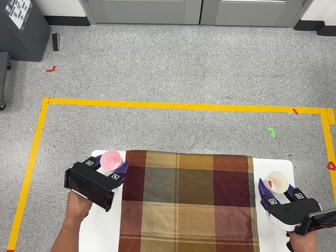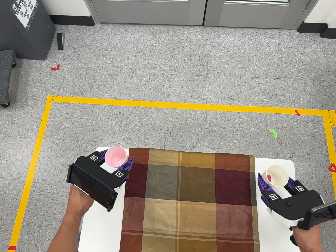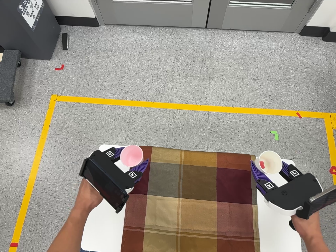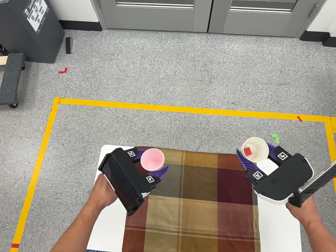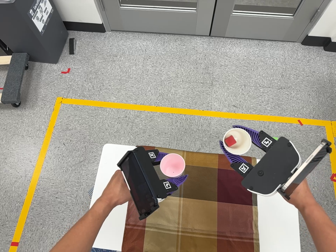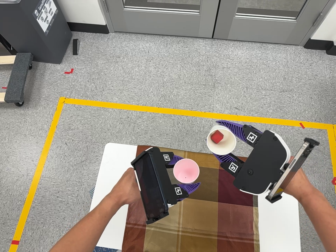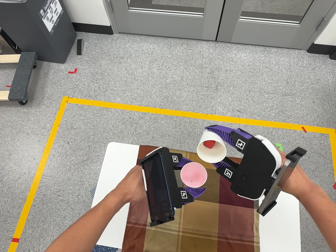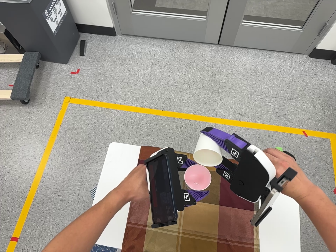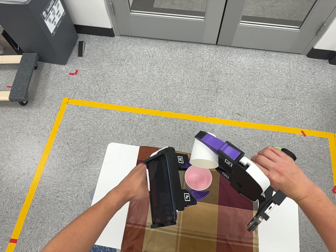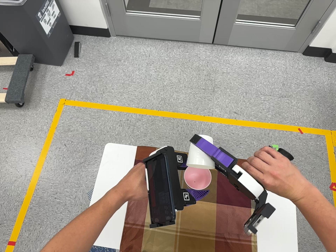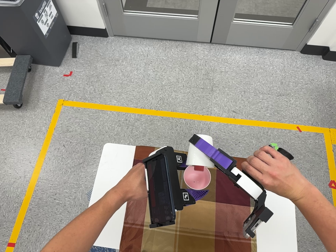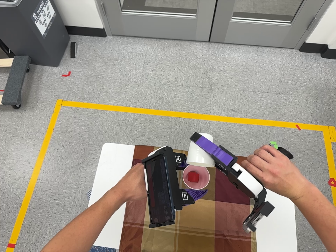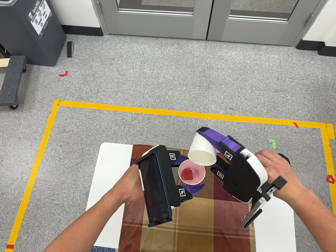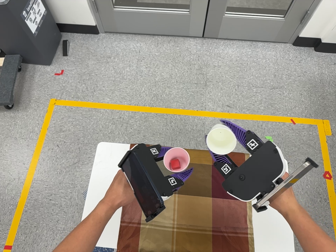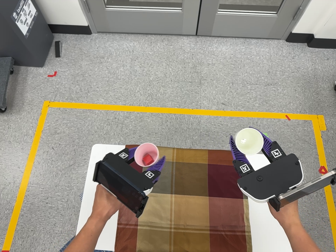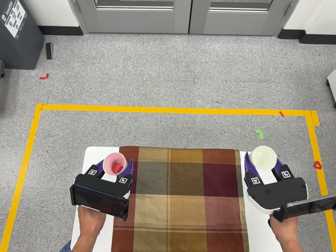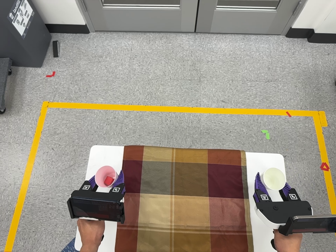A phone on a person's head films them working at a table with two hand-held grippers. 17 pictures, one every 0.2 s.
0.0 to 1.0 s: The camera travels toward the bottom of its view and backward, about 9 cm.
1.0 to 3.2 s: The camera shifts only a little, or ends up much as it began.
The film runs forward here.
